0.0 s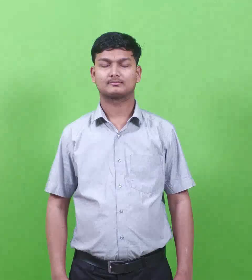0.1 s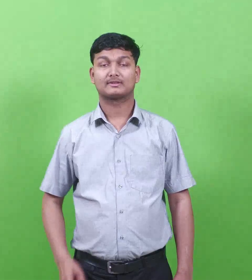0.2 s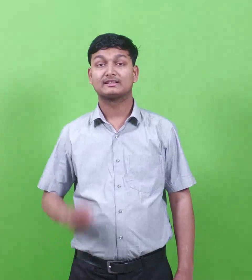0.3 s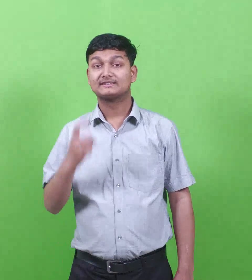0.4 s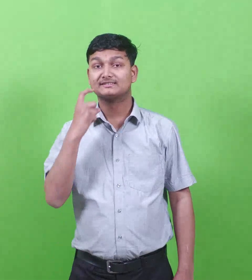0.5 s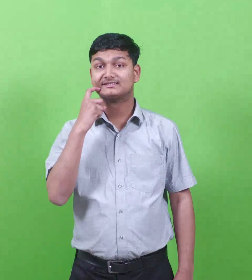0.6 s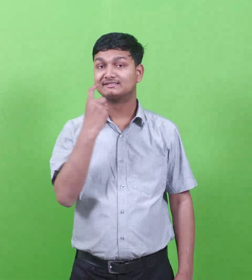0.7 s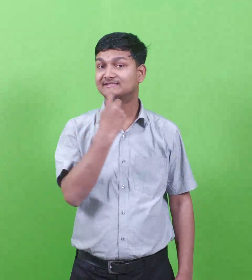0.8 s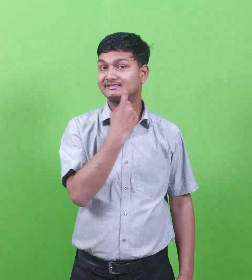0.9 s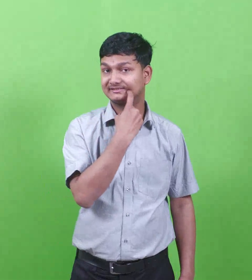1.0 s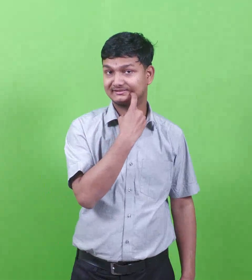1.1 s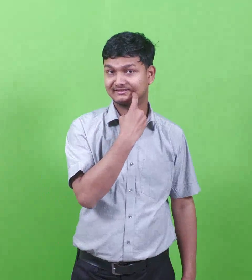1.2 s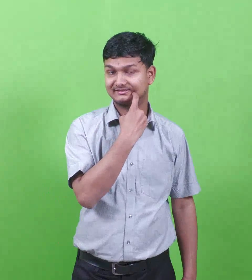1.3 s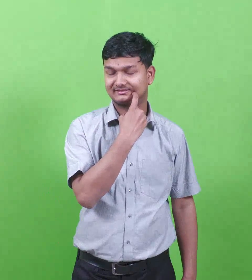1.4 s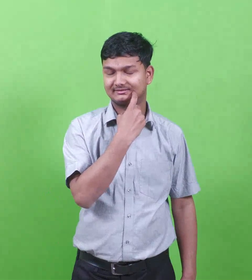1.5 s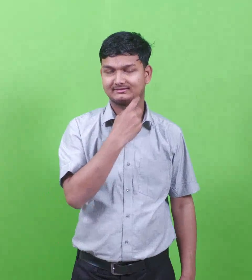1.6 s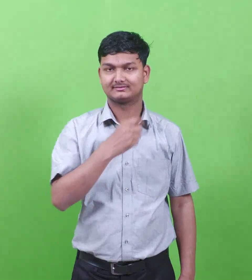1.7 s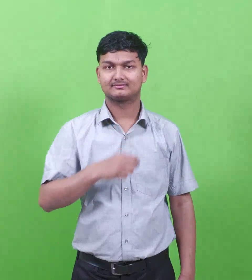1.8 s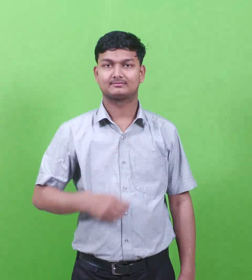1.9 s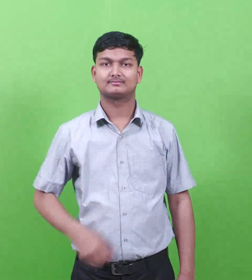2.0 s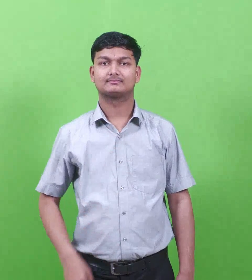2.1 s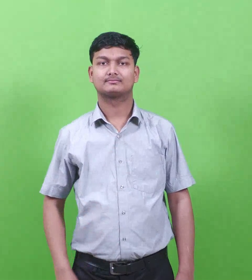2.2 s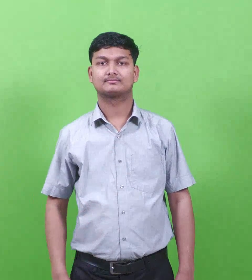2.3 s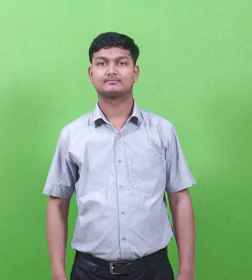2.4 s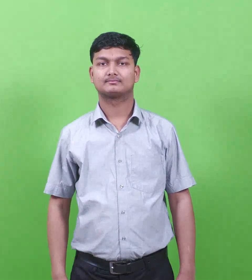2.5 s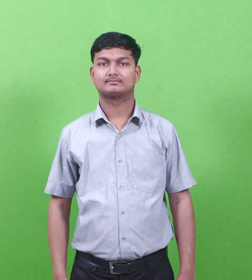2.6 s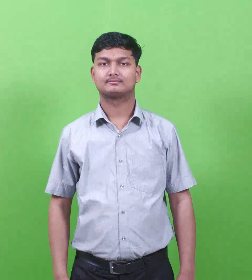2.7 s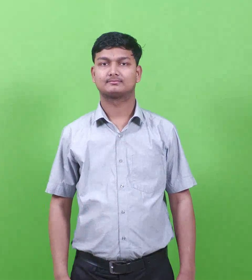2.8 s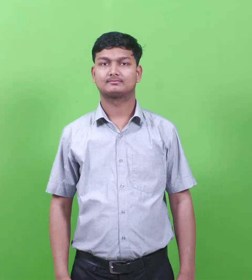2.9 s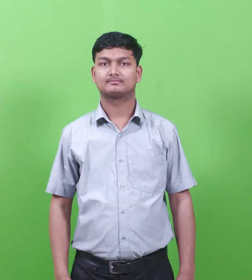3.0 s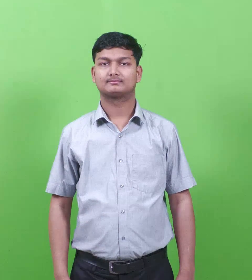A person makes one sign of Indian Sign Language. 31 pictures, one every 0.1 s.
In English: zelophehad
